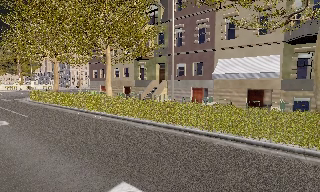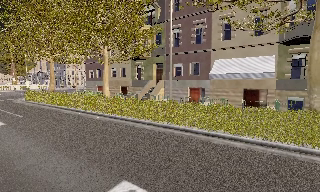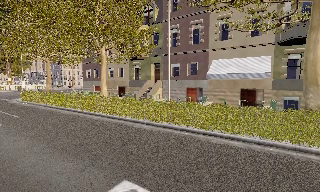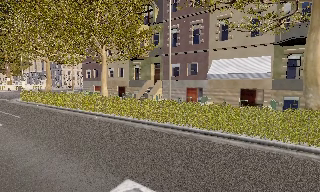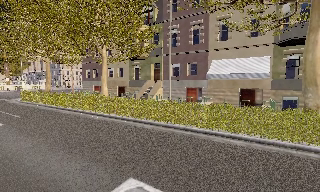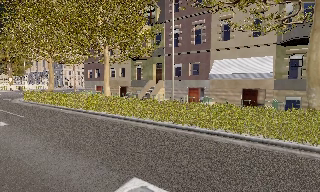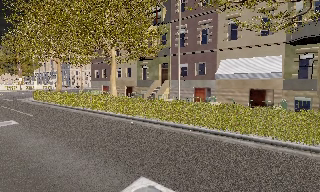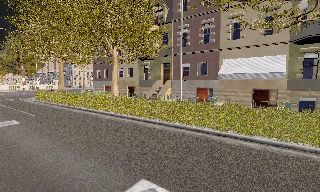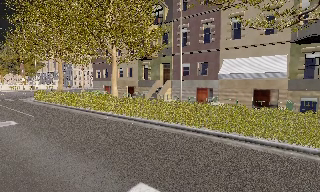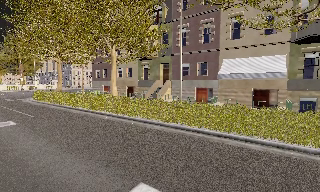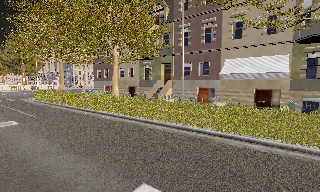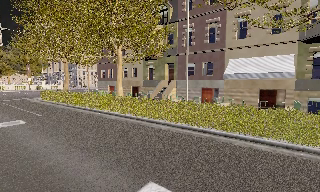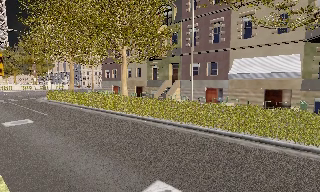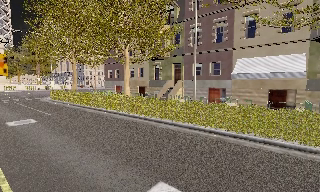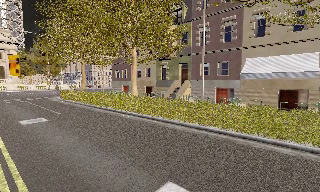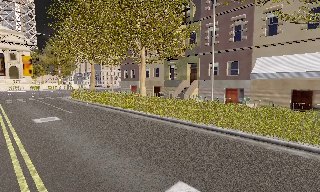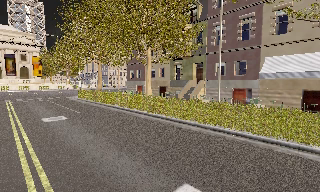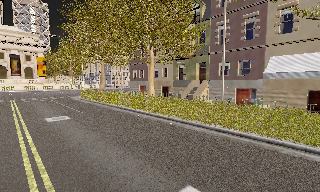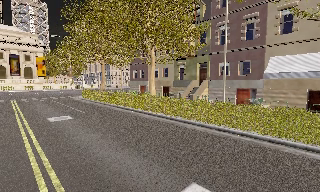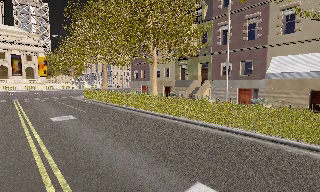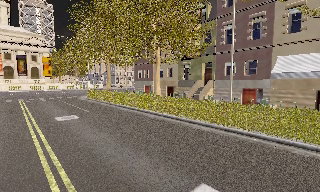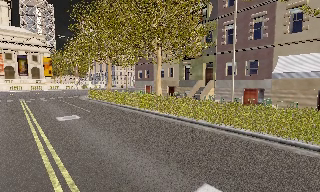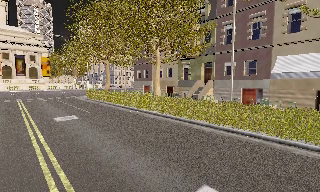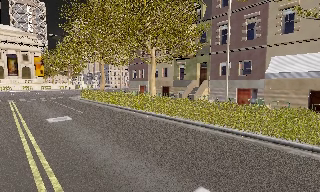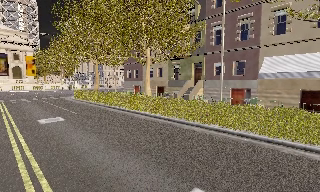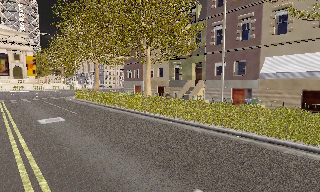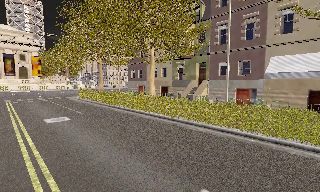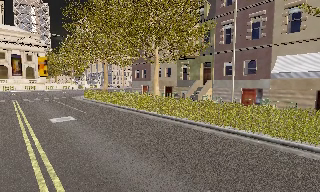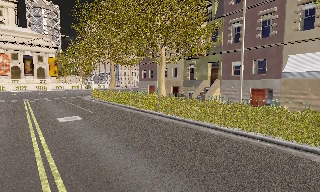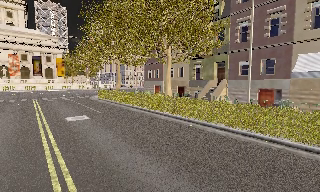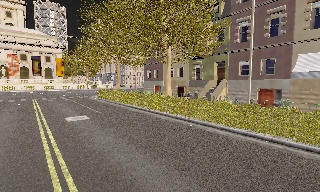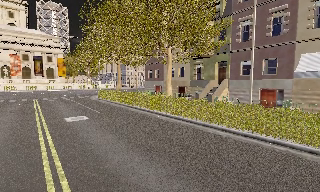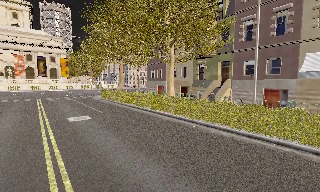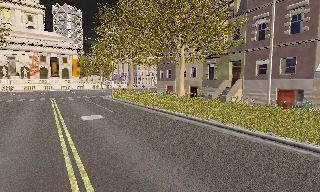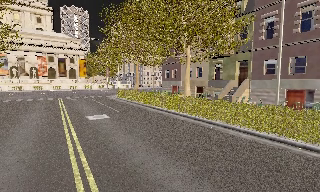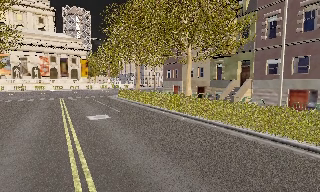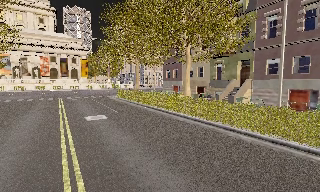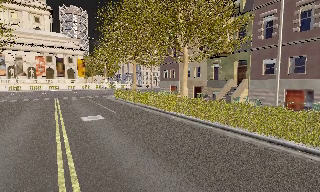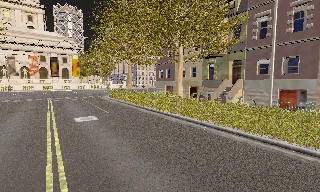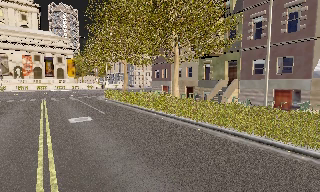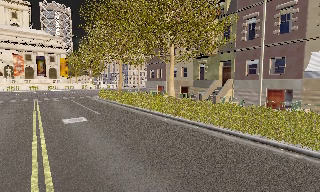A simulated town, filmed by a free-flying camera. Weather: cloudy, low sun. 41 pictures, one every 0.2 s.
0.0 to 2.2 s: The camera travels to its left, about 0.5 m, so close, fixed things drift to the right.
2.2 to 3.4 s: The camera swings to its left by about 10 degrees, and the scene slides to the right.
3.4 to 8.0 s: The camera travels forward, about 1 m, so what stands in front looms larger.
The film runs forward here.
